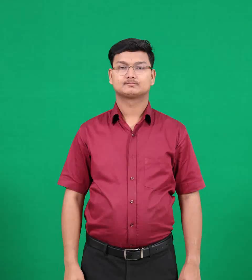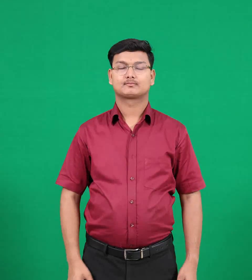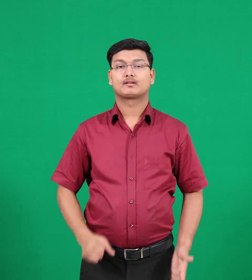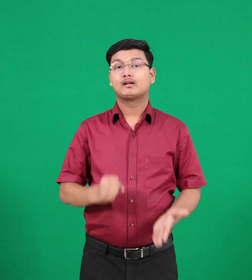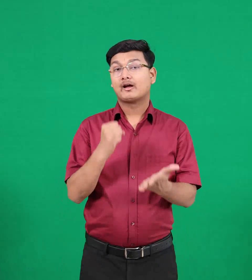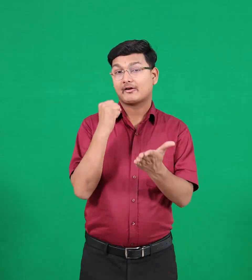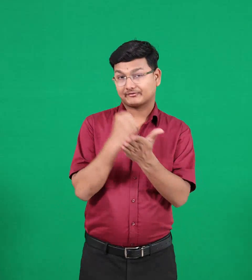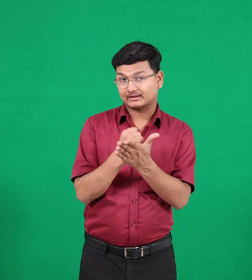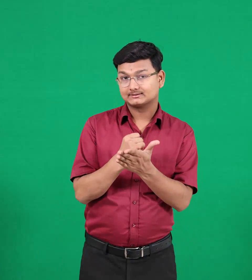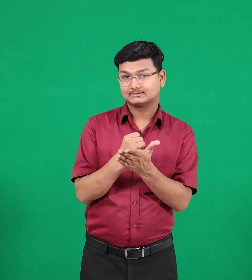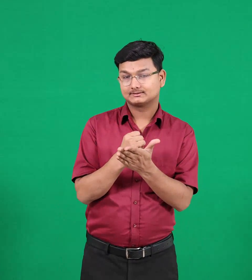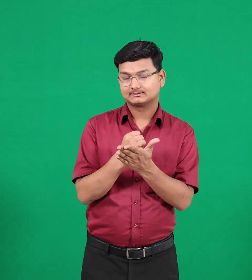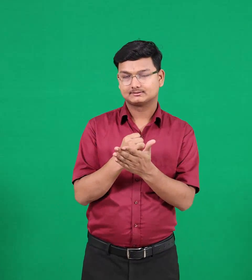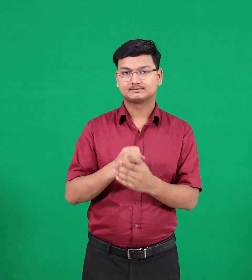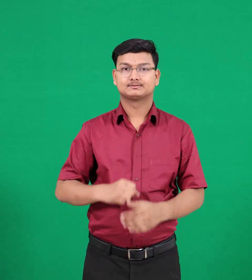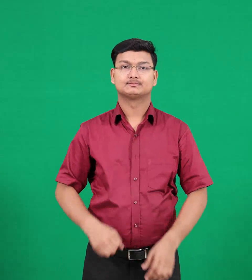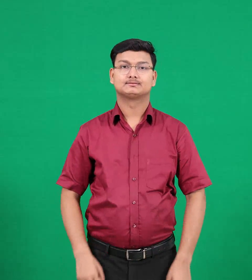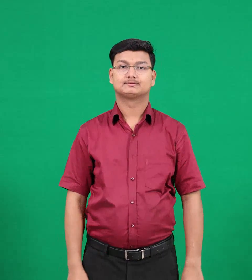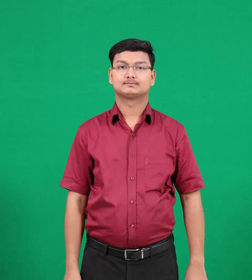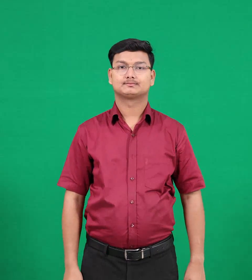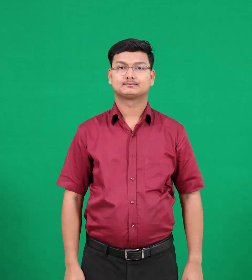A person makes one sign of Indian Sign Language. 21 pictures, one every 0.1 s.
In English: must
